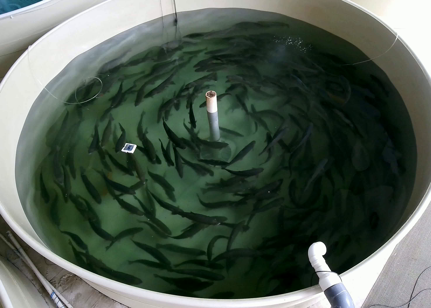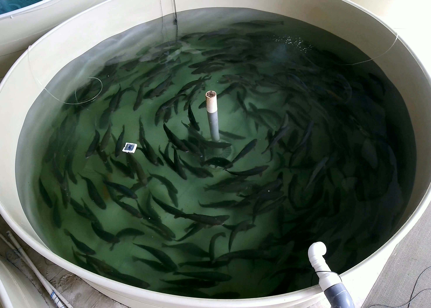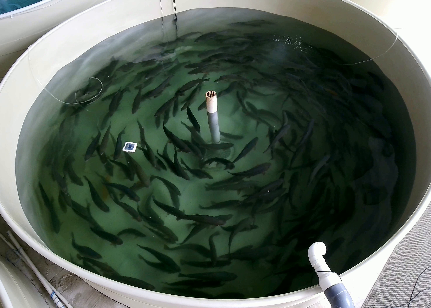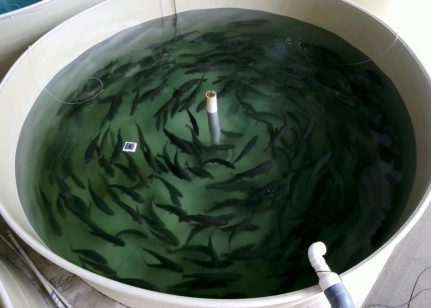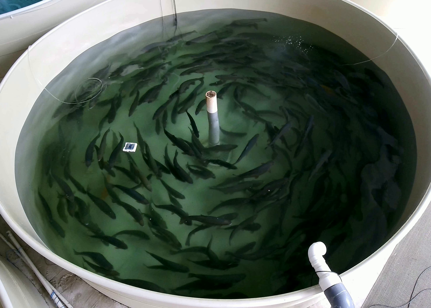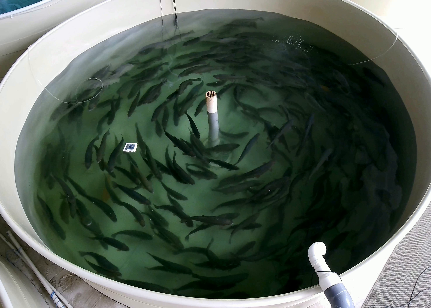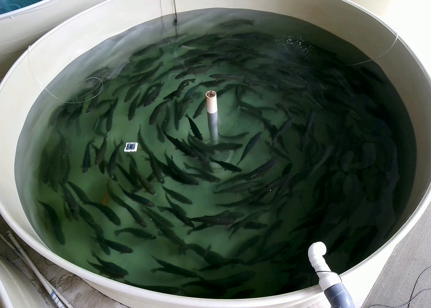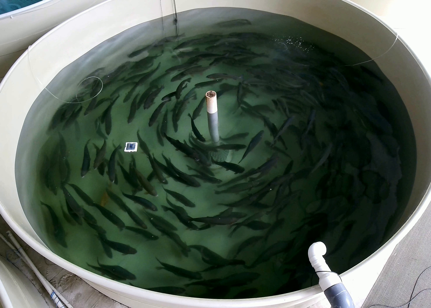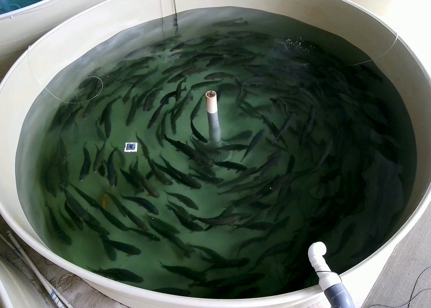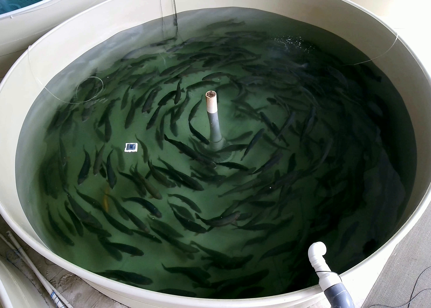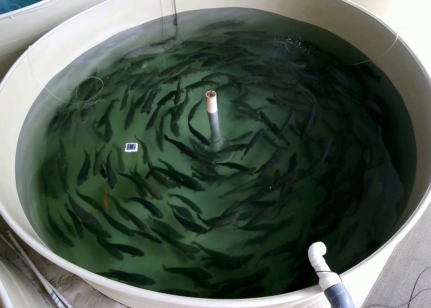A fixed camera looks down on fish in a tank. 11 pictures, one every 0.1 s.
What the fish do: Normal cruising.
